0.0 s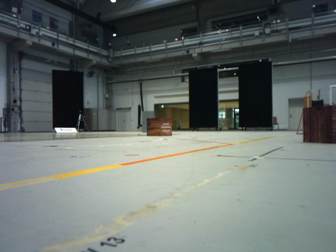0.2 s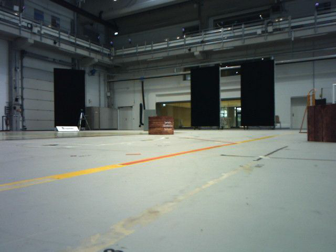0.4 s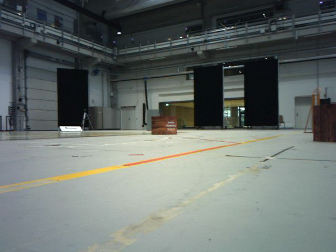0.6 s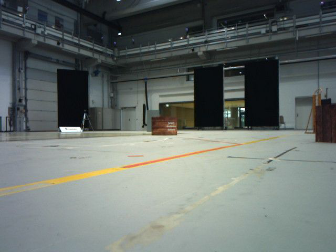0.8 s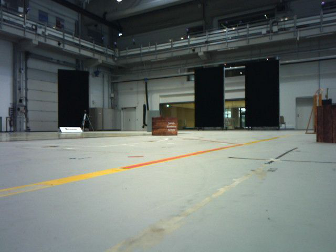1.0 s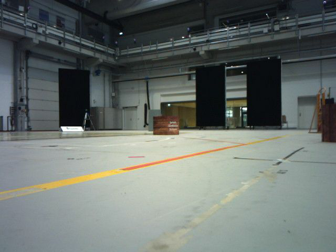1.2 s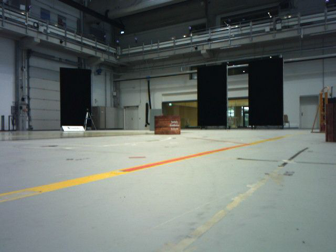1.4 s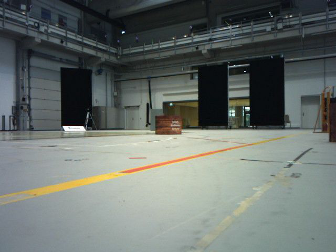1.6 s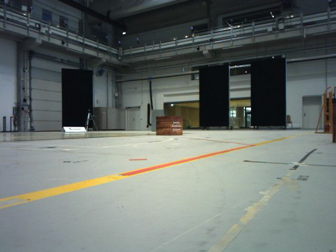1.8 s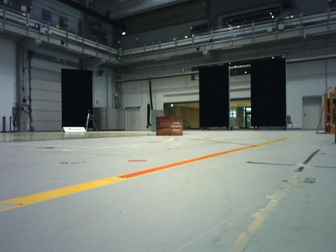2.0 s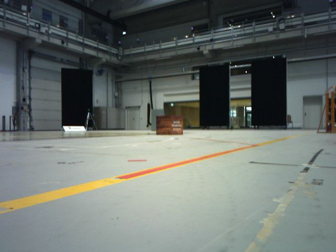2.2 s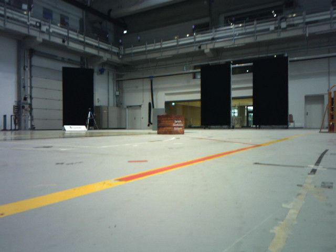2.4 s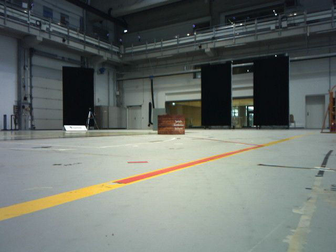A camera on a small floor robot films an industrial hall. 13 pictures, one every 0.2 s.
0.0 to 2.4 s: The camera travels forward, about 0.5 m, so what stands in front looms larger.
The film runs forward here.
